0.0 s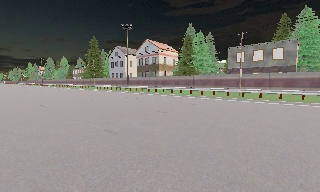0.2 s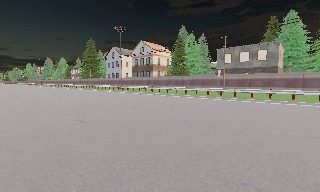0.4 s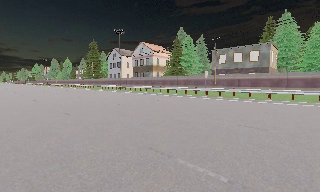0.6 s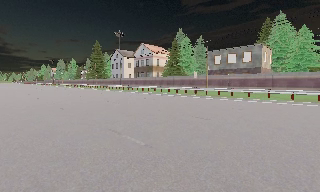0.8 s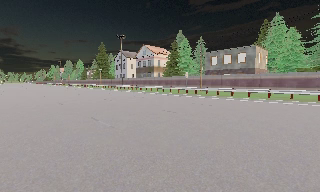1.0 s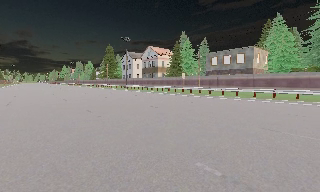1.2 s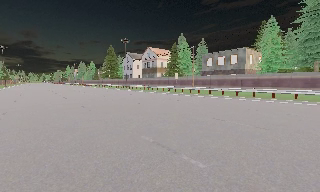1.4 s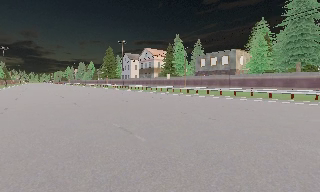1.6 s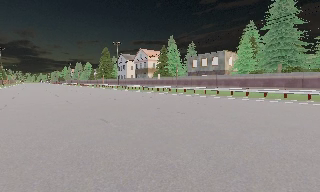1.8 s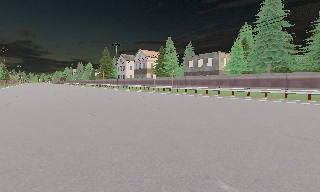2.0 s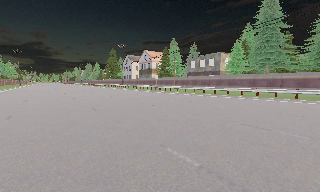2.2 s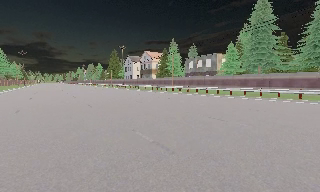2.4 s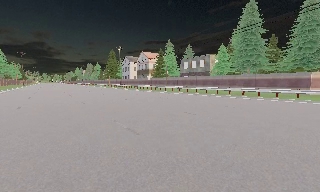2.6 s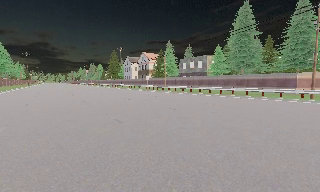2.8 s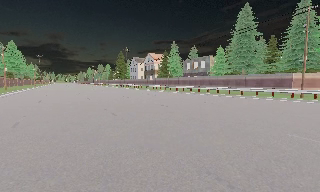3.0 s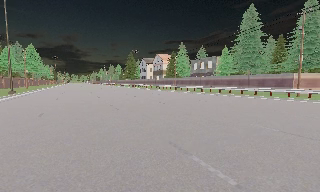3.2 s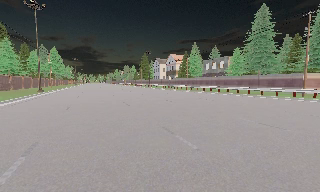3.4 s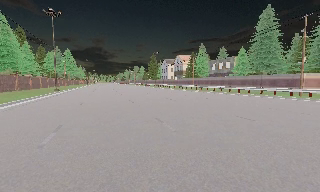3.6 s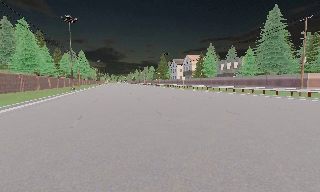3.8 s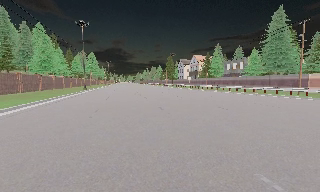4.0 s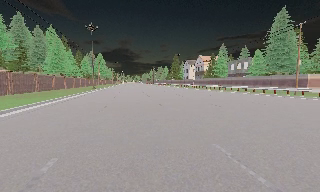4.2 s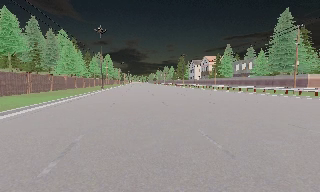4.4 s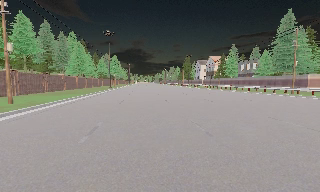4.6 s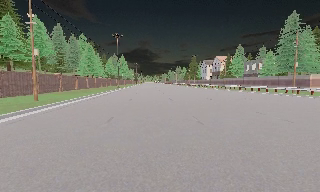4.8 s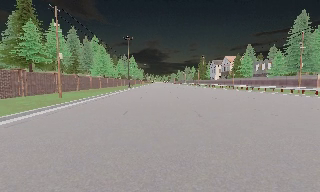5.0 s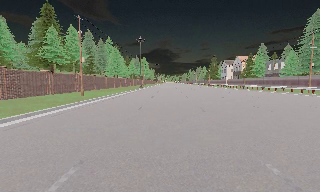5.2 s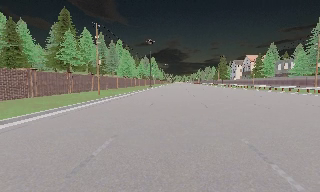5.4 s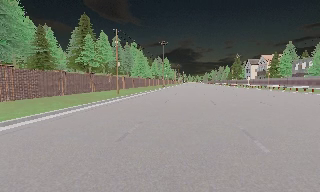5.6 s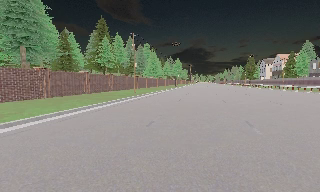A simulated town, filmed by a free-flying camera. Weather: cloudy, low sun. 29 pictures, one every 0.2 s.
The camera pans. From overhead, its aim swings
counterclockwise.
0.0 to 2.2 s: The camera pans to its left, which is counterclockwise from overhead, by about 15 degrees. It travels backward and to its right, about 20 m, so what stands in front gets smaller.
2.2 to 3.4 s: The camera pans to its left, which is counterclockwise from overhead, by about 15 degrees. It travels backward and to its right, about 9 m, so what stands in front gets smaller.
3.4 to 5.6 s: The camera swings to its left by about 35 degrees, and the scene slides to the right. It travels backward, about 15 m.
The film runs backward here.
